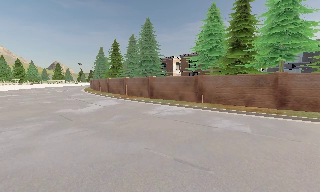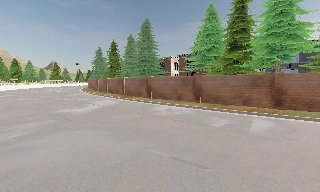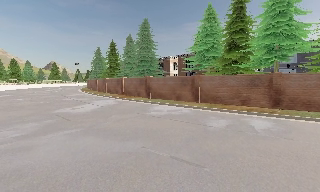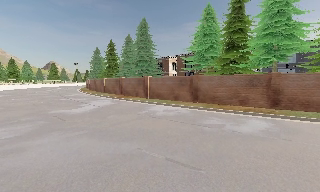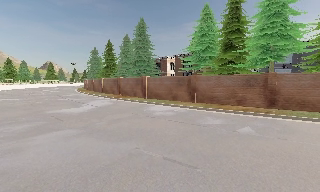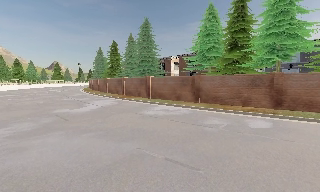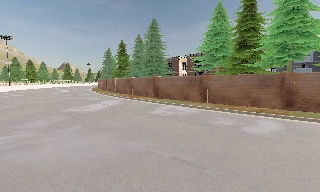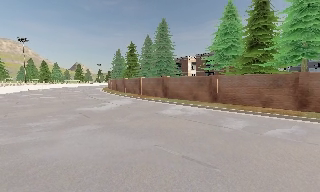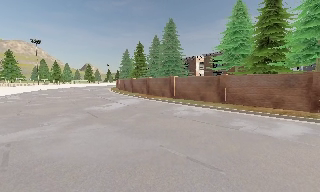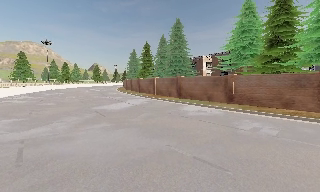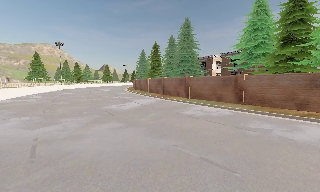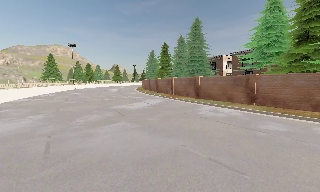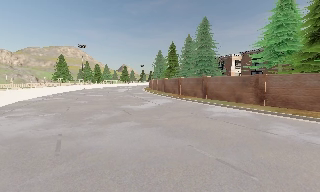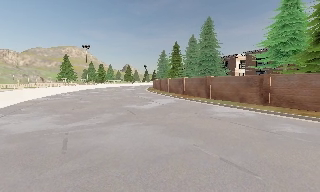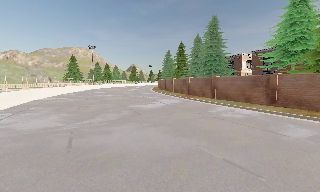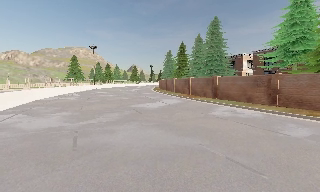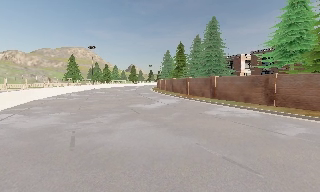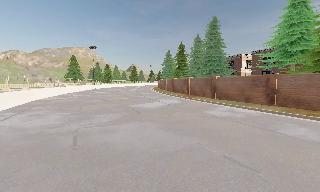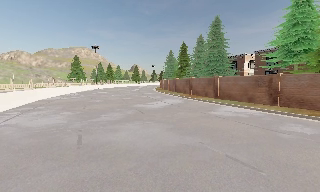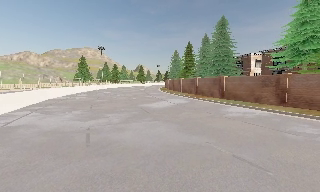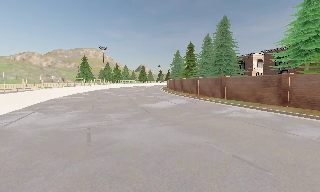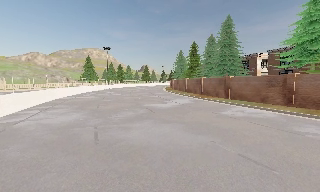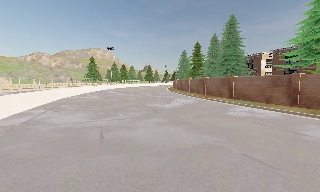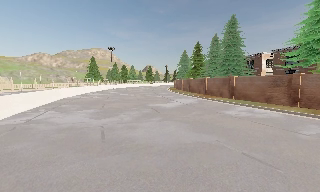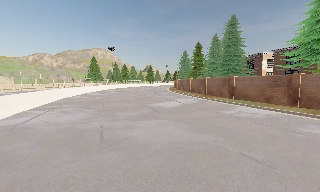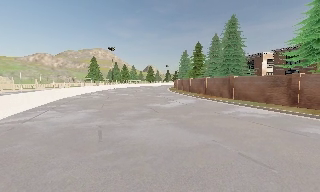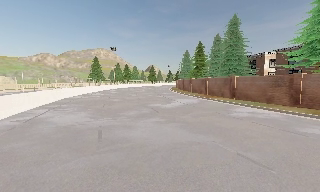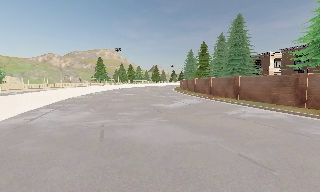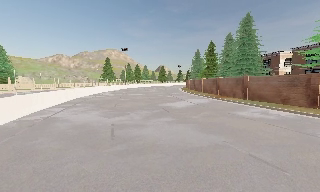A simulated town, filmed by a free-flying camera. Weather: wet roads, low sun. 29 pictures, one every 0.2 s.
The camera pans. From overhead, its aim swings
counterclockwise.
The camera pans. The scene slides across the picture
to the right.
0.0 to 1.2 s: The camera shifts only a little, or ends up much as it began.
1.2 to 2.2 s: The scene slides to the right, as the camera pans about 15 degrees to its left.
2.2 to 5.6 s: The camera pans to its left, which is counterclockwise from overhead, by about 15 degrees. It travels backward, about 0.5 m, so what stands in front gets smaller.
The film runs backward here.
